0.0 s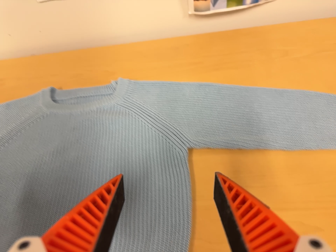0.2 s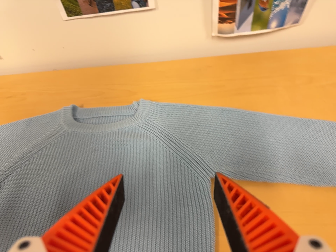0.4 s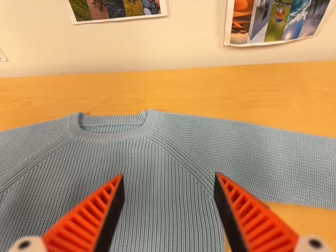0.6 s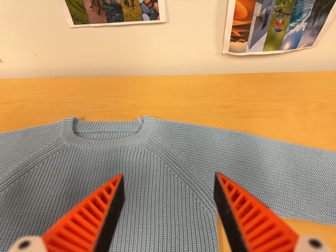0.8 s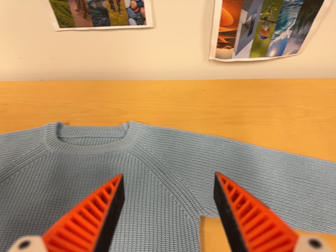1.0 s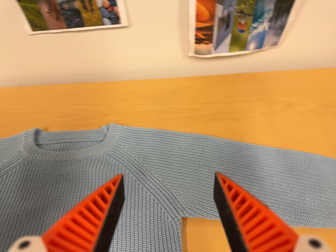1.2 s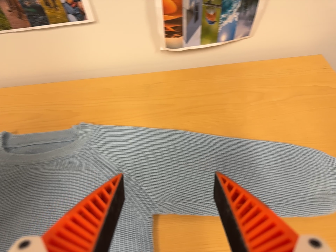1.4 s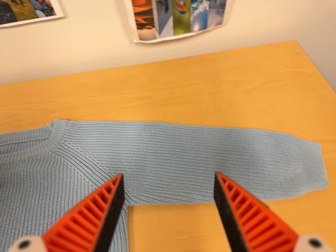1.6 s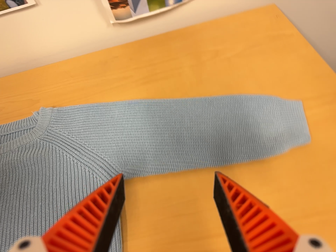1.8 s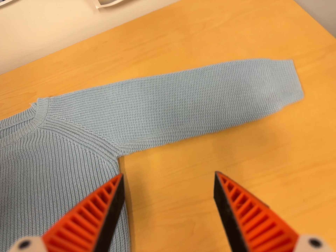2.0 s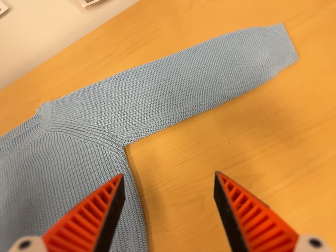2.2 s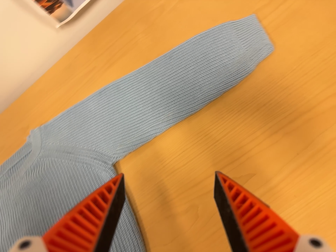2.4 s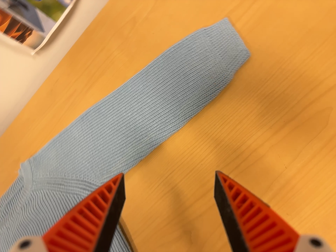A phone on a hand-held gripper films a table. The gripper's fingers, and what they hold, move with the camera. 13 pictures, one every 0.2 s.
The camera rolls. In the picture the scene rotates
counterclockwise.
0.0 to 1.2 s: The camera travels toward the top of its view, forward and to its right, about 10 cm, so close, fixed things drift downward.
1.2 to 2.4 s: The camera travels to its right, about 18 cm, so close, fixed things drift to the left. Its aim tips toward the bottom of its view by about 10 degrees, and the scene shifts upward. It rolls about its line of sight by about 40 degrees, and the scene rotates counterclockwise.
The film runs forward here.
